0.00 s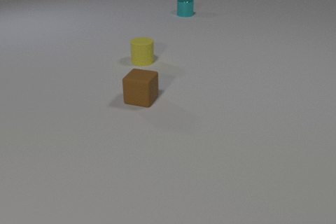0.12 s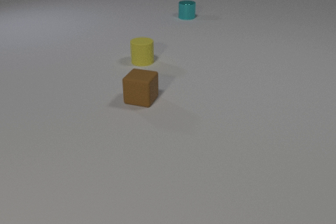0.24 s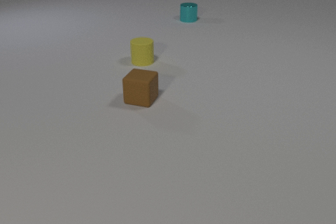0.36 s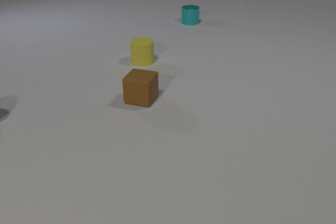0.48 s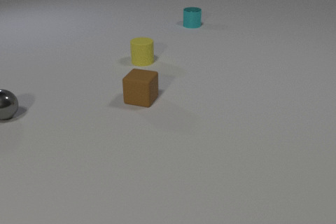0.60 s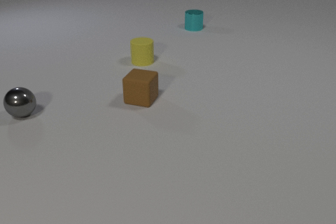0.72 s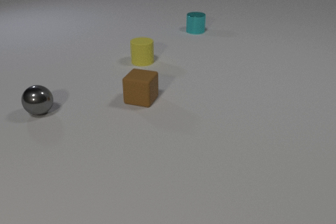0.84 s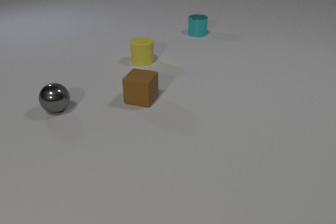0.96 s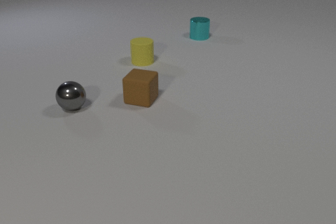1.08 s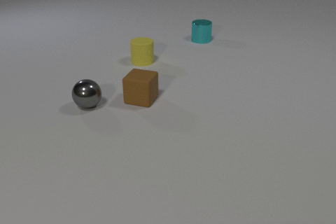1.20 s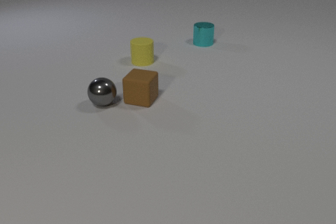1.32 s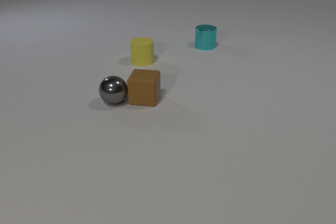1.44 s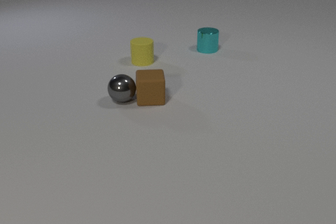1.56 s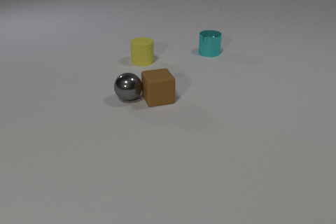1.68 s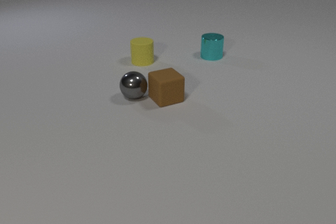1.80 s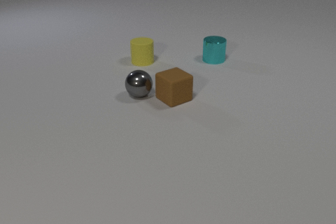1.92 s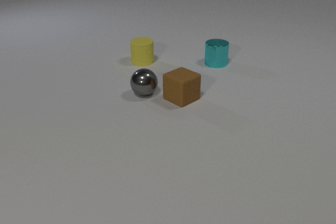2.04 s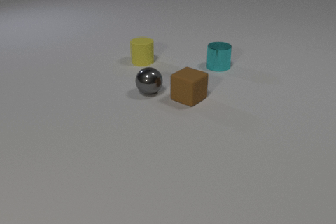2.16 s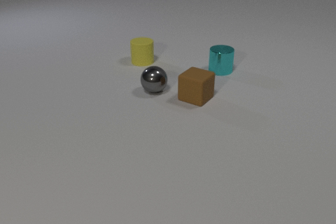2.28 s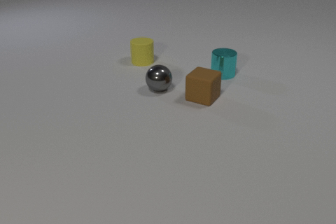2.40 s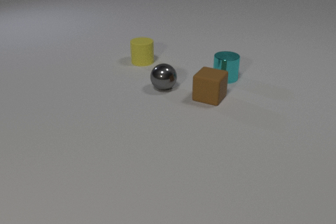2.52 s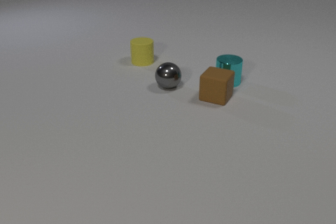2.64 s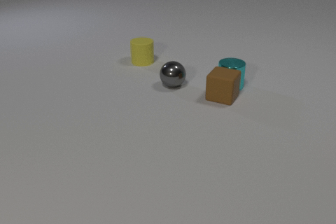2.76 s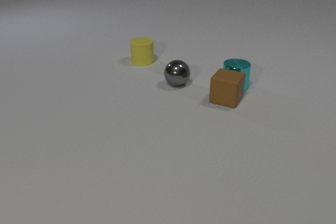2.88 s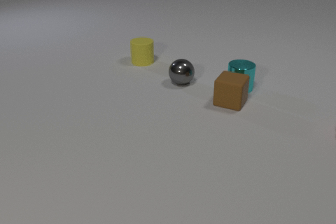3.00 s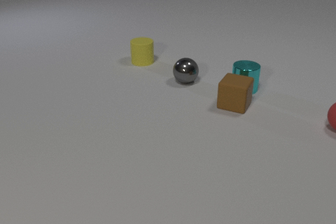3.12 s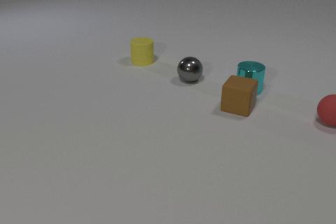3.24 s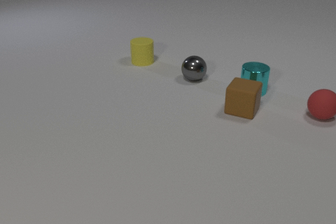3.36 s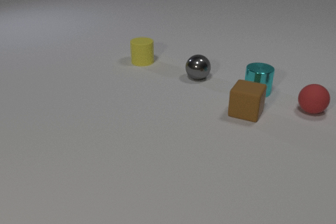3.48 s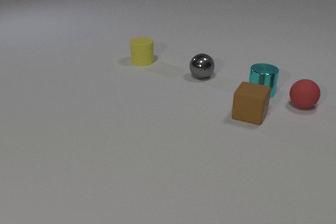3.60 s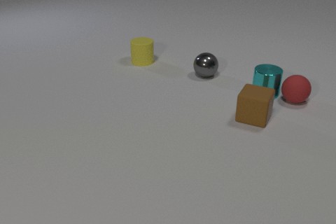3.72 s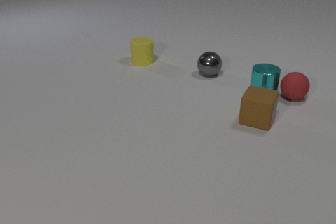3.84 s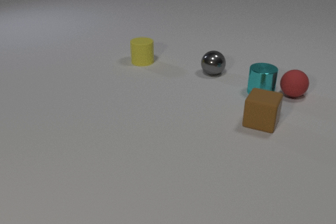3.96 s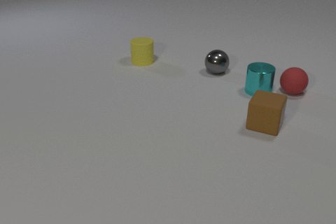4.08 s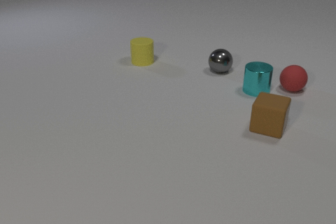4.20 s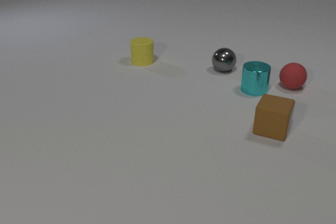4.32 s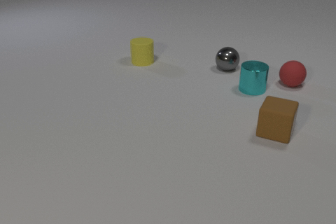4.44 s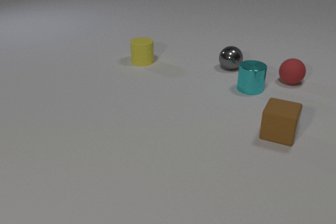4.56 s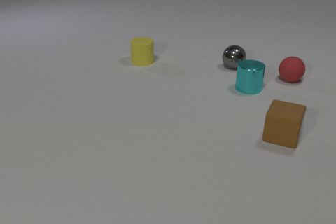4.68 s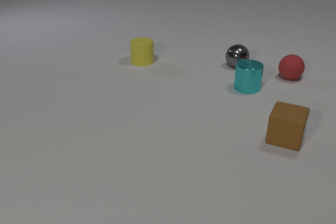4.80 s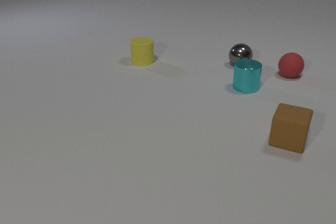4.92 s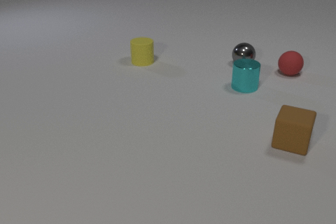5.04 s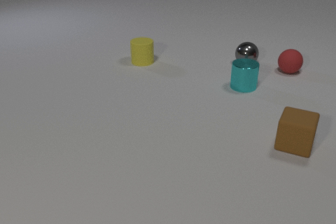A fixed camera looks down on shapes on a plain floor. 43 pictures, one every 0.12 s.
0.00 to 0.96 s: The gray metal sphere comes in at the left edge, rolls to the right. The cyan metal cylinder slides toward the camera.
0.96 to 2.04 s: The gray metal sphere rolls to the right. The brown rubber cube slides to the right, spins counterclockwise seen from above by about 75 degrees, its near face sliding to the right. The cyan metal cylinder slides toward the camera. The gray metal sphere and the brown rubber cube collide.
2.04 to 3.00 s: The gray metal sphere rolls to the right and away from the camera. The brown rubber cube slides to the right. The cyan metal cylinder slides toward the camera and to the right. The red rubber sphere comes in at the right edge, rolls to the left. The brown rubber cube and the cyan metal cylinder collide.
3.00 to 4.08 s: The gray metal sphere rolls to the right and away from the camera. The brown rubber cube slides toward the camera and to the right. The cyan metal cylinder slides to the right. The red rubber sphere rolls away from the camera and to the left. The cyan metal cylinder and the red rubber sphere collide.
4.08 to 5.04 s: The gray metal sphere rolls to the right and away from the camera. The brown rubber cube slides to the right and toward the camera. The cyan metal cylinder slides to the left and away from the camera. The red rubber sphere rolls away from the camera.
What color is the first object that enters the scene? gray.
What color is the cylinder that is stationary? yellow.
How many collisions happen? 3.
